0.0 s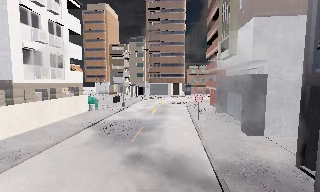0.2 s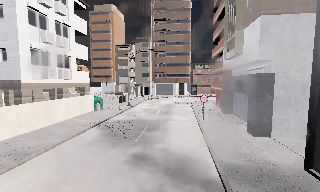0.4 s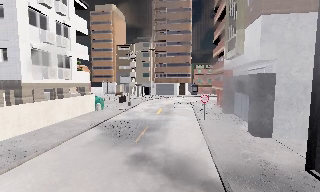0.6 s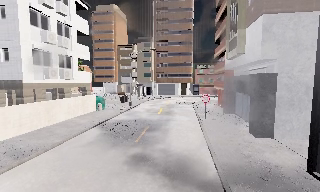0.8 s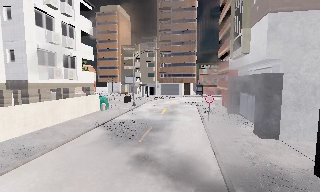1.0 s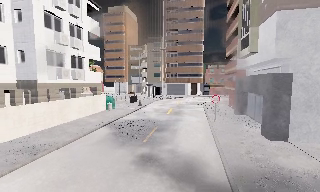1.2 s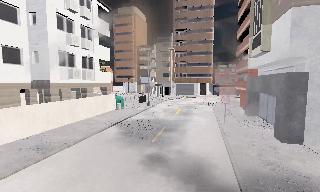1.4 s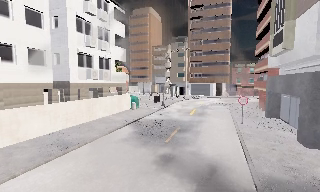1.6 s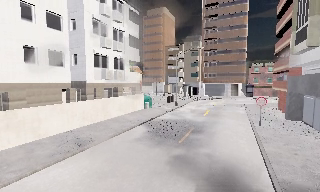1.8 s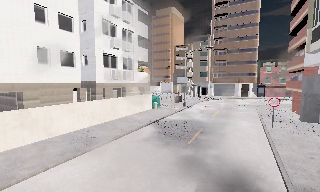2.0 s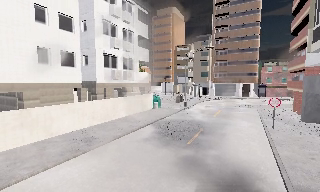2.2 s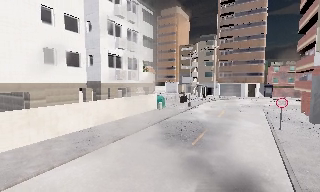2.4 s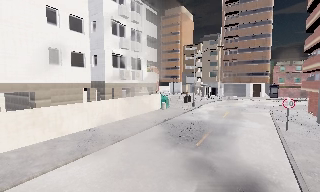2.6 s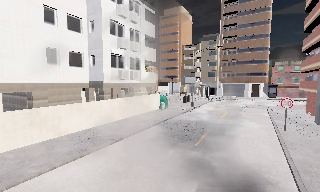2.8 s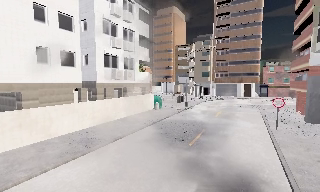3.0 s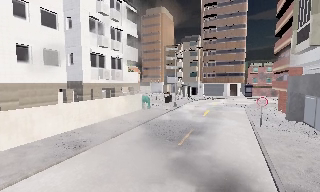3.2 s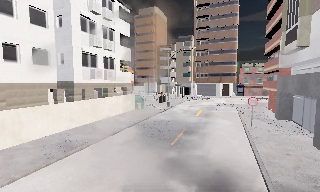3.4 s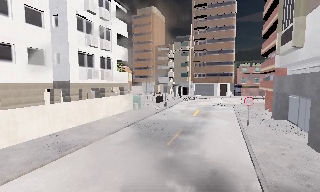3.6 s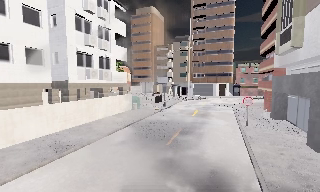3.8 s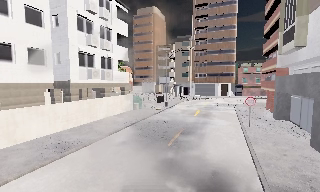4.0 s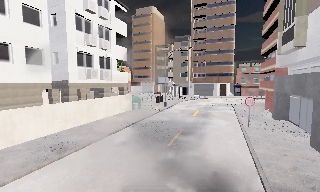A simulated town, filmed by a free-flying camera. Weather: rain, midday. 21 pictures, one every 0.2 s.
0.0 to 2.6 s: The camera swings to its left by about 25 degrees, and the scene slides to the right. It travels forward, about 0.5 m, so what stands in front looms larger.
2.6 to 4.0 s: The camera shifts only a little, or ends up much as it began.
The film runs forward here.
